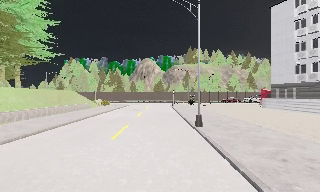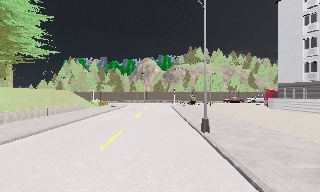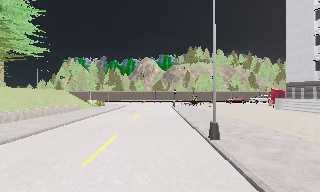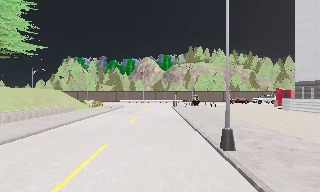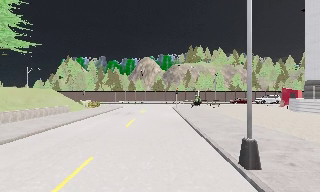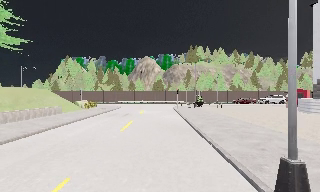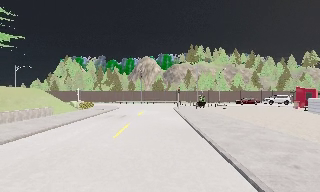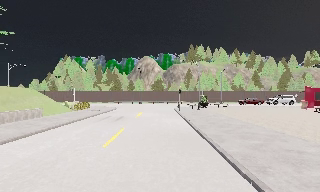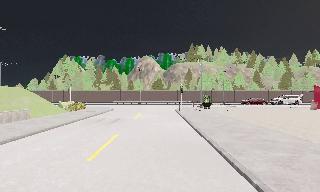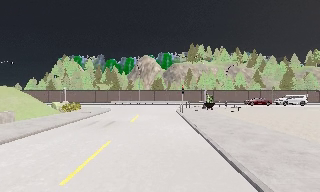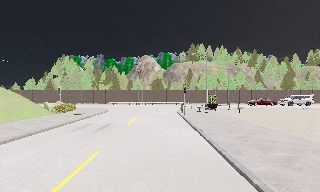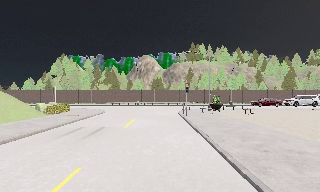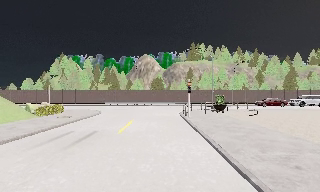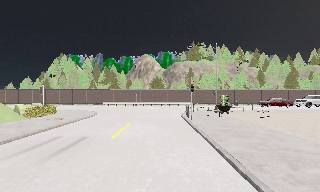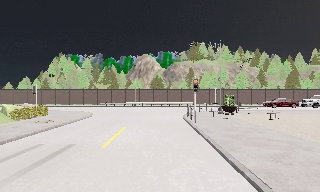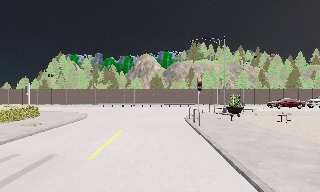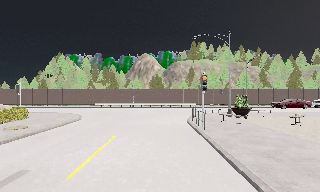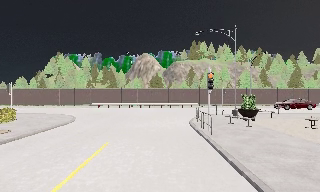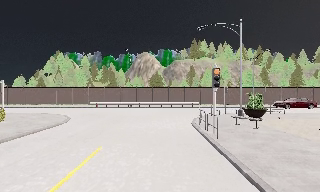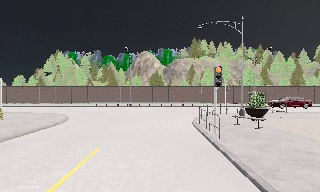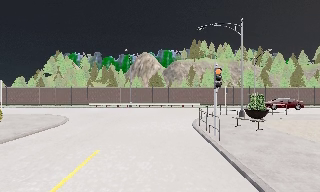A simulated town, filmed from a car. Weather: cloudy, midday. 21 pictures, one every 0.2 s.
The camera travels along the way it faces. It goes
forward.
0.0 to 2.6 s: The camera travels forward, about 17 m, so what stands in front looms larger.
2.6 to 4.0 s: The camera travels forward, about 5 m, so what stands in front looms larger. It loses speed.
The film runs forward here.
